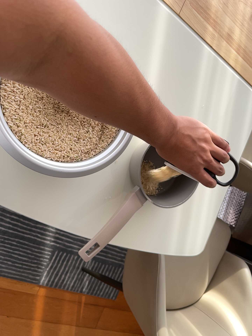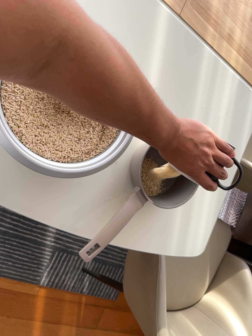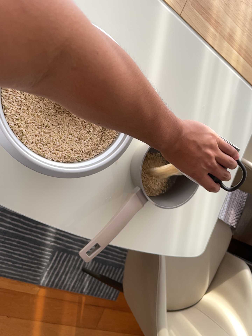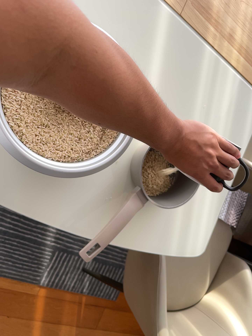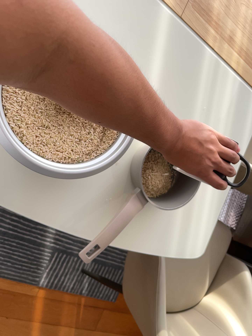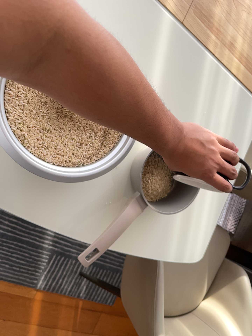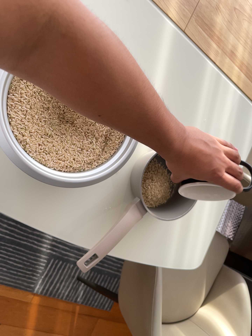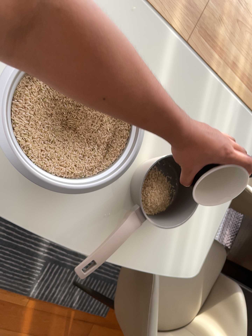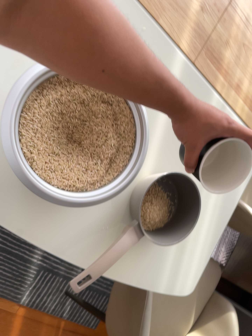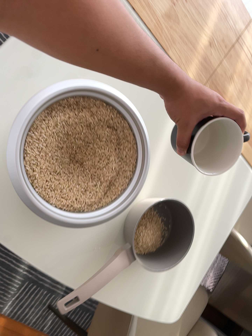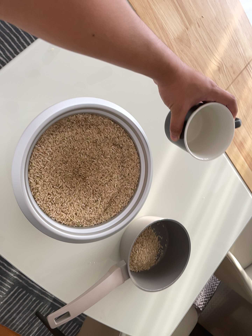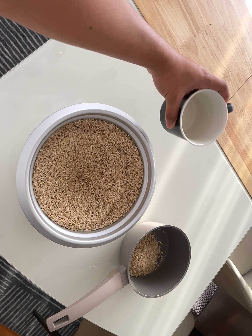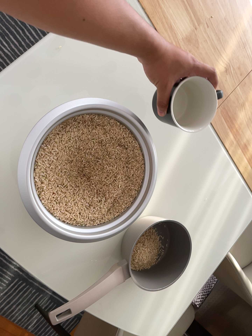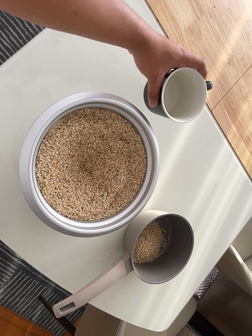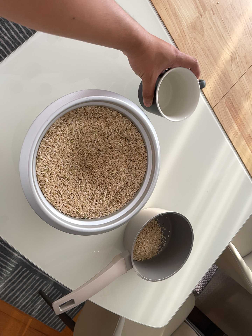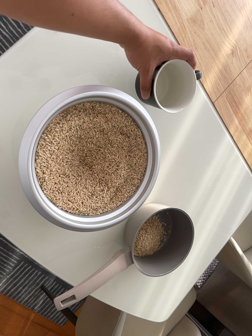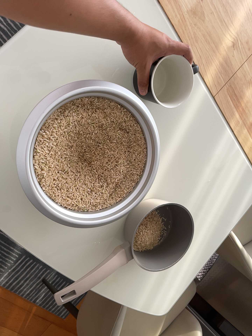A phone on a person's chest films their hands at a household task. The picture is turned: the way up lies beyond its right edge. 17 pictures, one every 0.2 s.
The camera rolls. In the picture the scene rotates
clockwise.
0.0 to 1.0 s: The camera keeps its place and its aim.
1.0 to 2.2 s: The camera travels toward the top of its view, about 8 cm, so close, fixed things drift downward. Its aim tips toward the top of its view by about 10 degrees, and the scene shifts downward. It rolls about its line of sight by about 20 degrees, and the scene rotates clockwise.
2.2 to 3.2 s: The camera shifts only a little, or ends up much as it began.
The film runs forward here.
